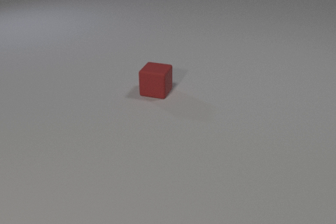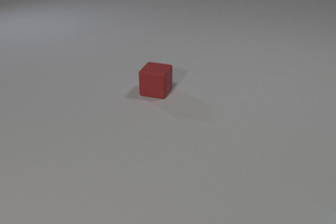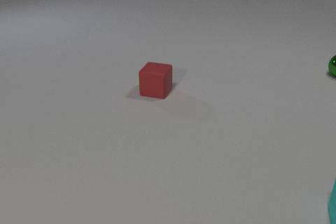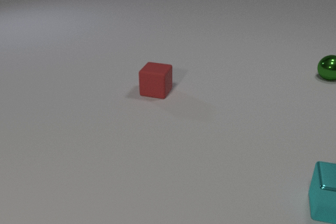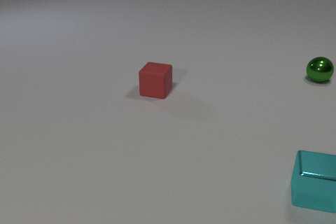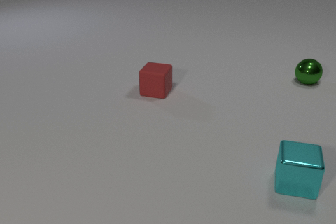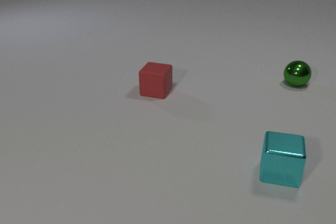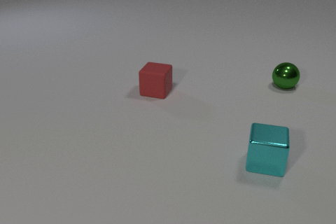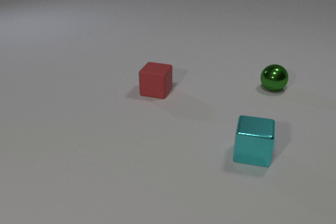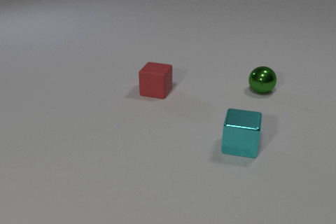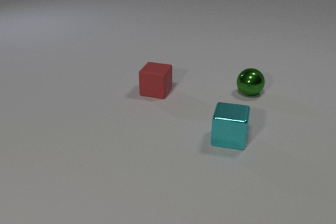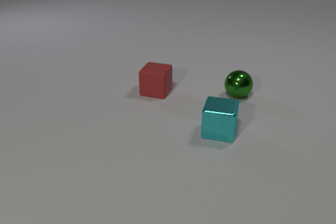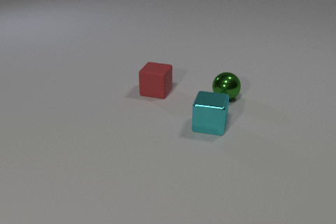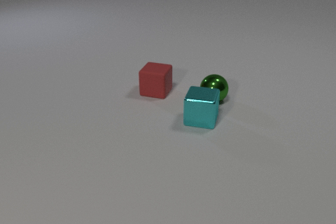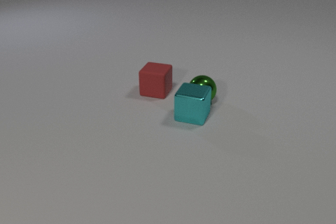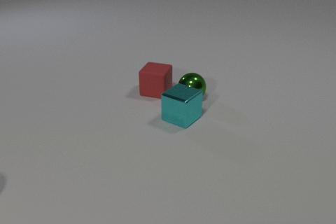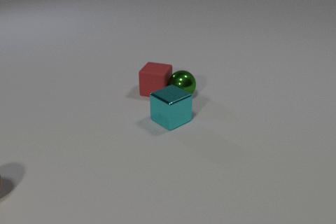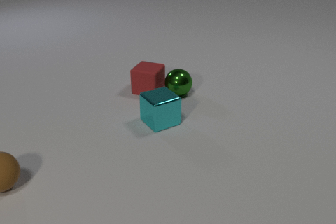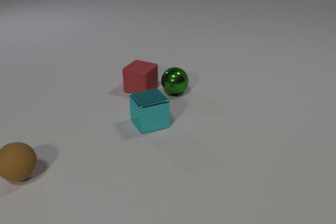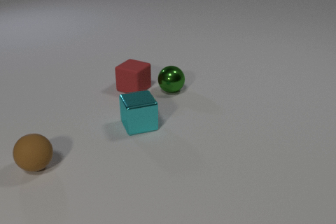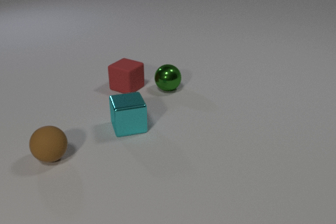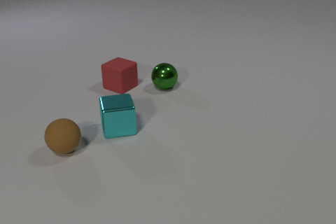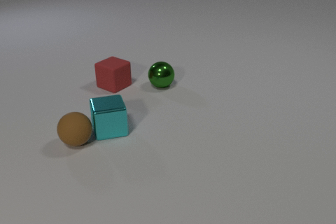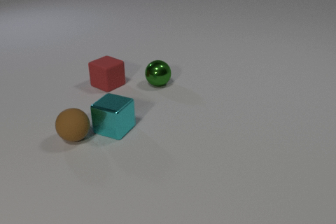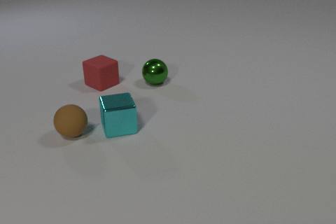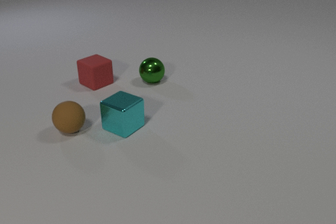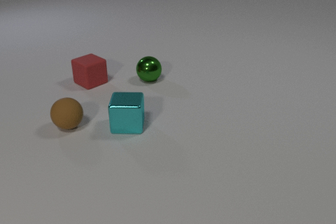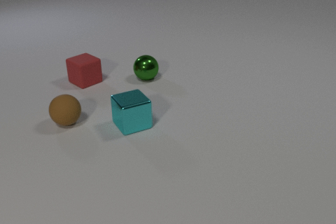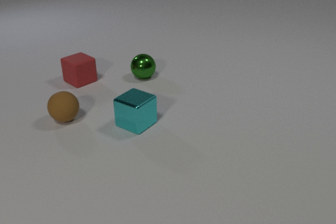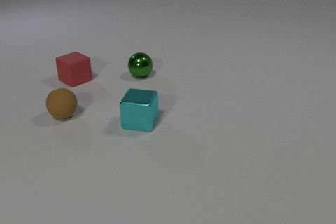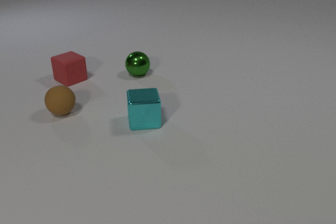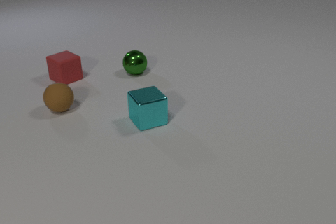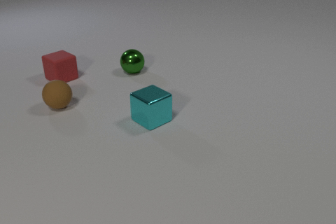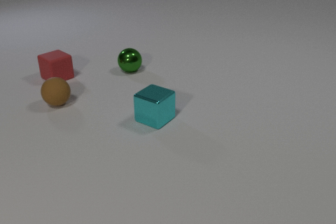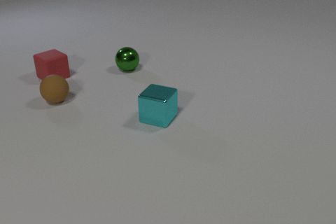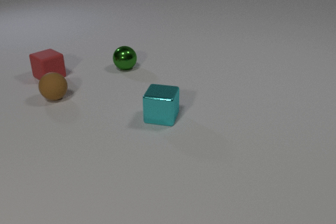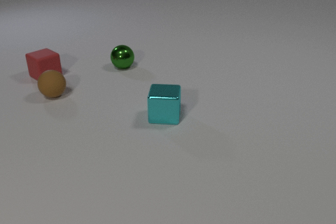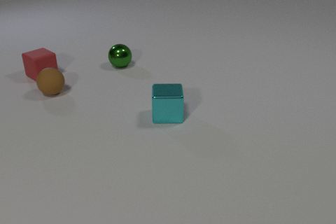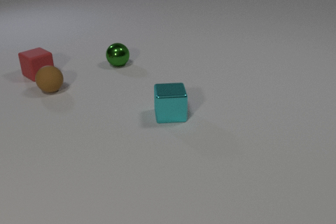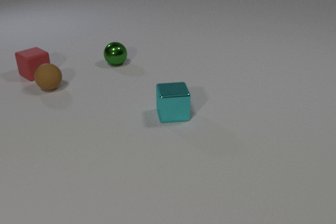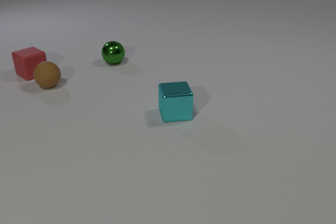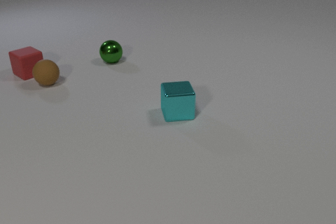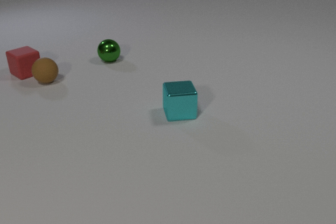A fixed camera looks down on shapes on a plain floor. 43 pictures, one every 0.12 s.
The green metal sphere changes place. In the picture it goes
to the left.
The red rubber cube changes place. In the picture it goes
to the left.
0.00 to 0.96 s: The cyan metal cube comes in at the right edge, slides to the left and away from the camera. The green metal sphere comes in at the right edge, rolls to the left and toward the camera.
0.96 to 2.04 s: The cyan metal cube slides to the left and away from the camera. The green metal sphere rolls to the left. The red rubber cube slides to the left. The brown rubber sphere comes in at the left edge, rolls to the right and away from the camera. The cyan metal cube and the green metal sphere collide. The green metal sphere and the red rubber cube collide.
2.04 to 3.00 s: The cyan metal cube slides to the left. The green metal sphere rolls away from the camera and to the left. The red rubber cube slides to the left and away from the camera, spins clockwise seen from above by about 15 degrees, its near face sliding to the left. The brown rubber sphere rolls away from the camera and to the right. The cyan metal cube and the brown rubber sphere collide.
3.00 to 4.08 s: The cyan metal cube slides to the right and away from the camera. The green metal sphere rolls away from the camera and to the left. The red rubber cube slides to the left and away from the camera. The brown rubber sphere rolls away from the camera.
4.08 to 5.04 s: The cyan metal cube slides to the right and away from the camera. The green metal sphere rolls away from the camera and to the left. The red rubber cube slides to the left and away from the camera. The brown rubber sphere rolls away from the camera.
How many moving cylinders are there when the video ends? 0.
How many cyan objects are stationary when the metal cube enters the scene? 0.
What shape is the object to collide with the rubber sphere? cube.
